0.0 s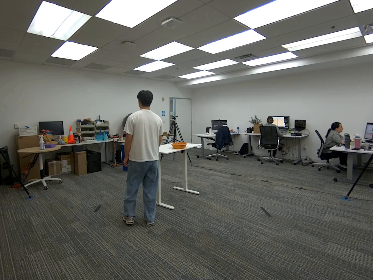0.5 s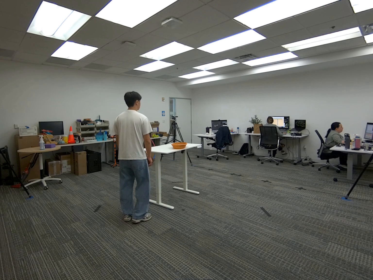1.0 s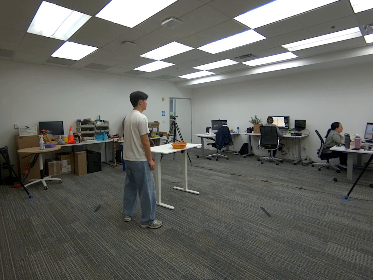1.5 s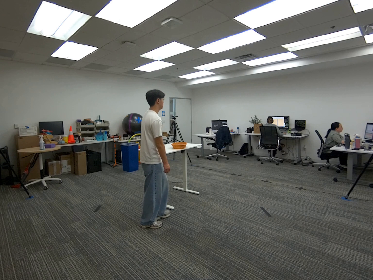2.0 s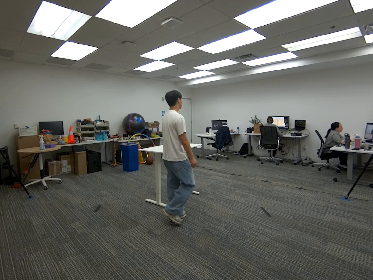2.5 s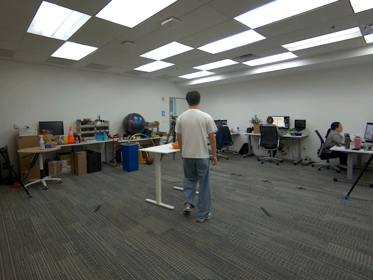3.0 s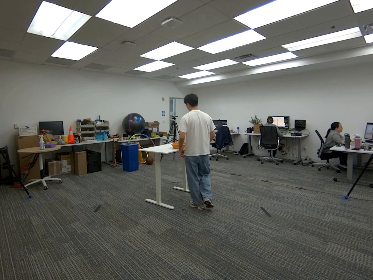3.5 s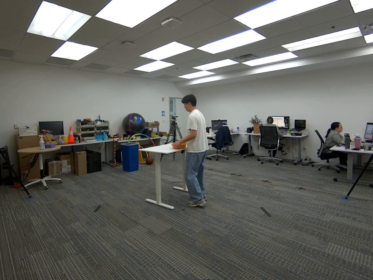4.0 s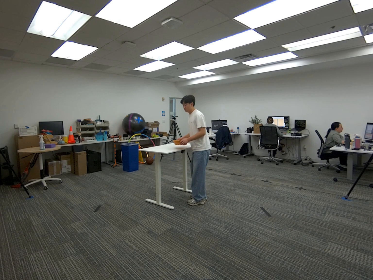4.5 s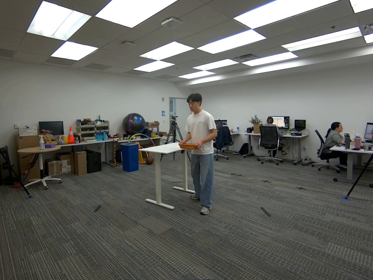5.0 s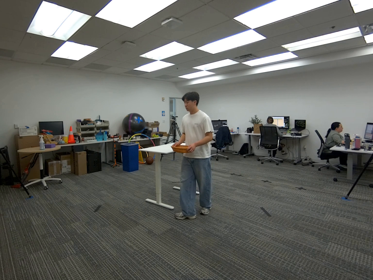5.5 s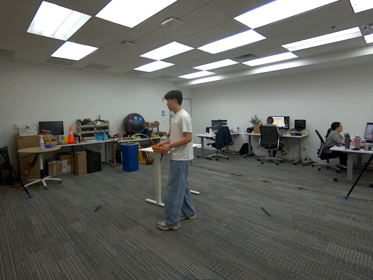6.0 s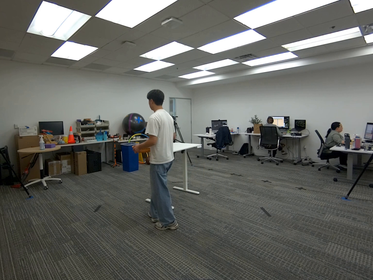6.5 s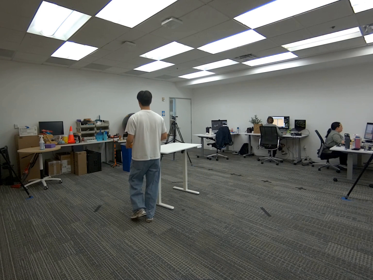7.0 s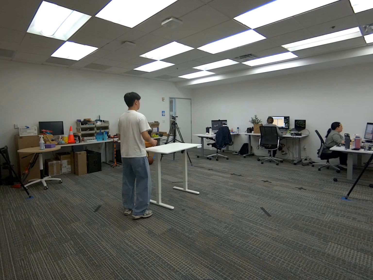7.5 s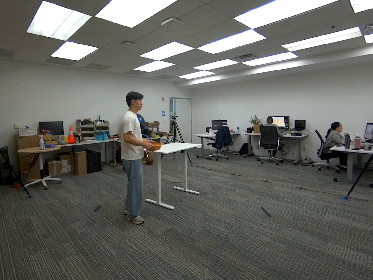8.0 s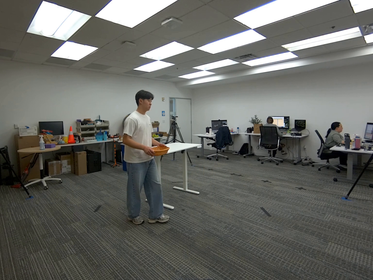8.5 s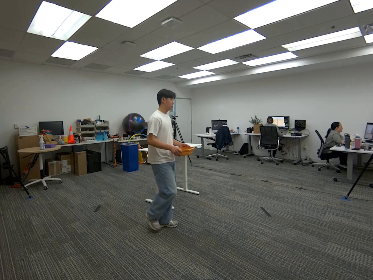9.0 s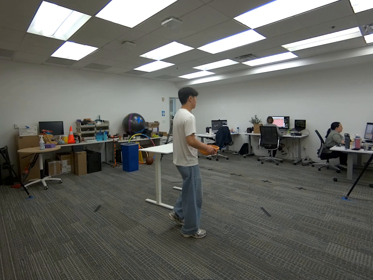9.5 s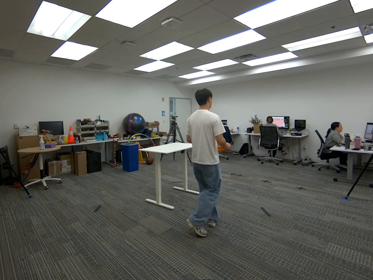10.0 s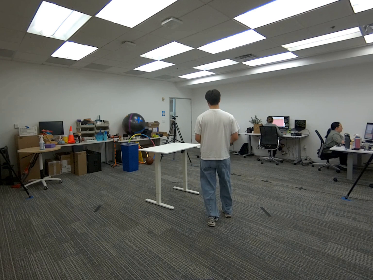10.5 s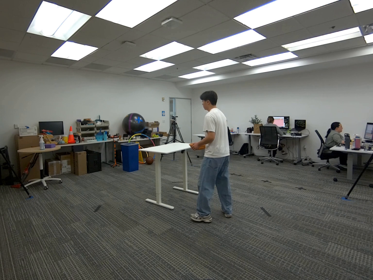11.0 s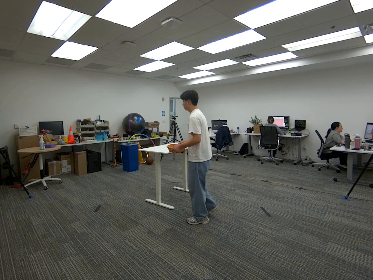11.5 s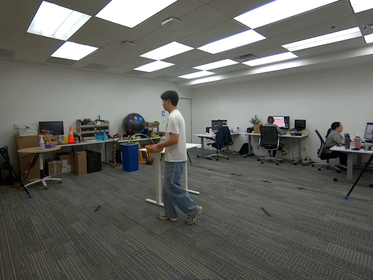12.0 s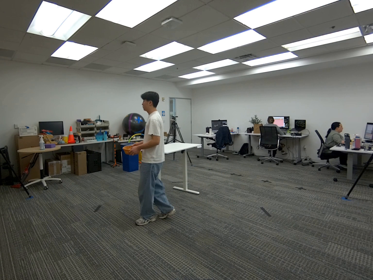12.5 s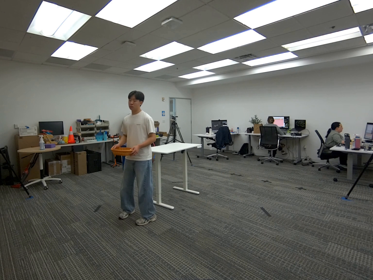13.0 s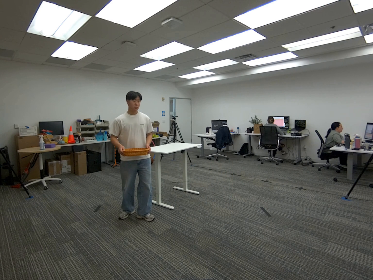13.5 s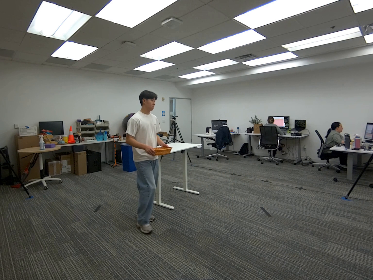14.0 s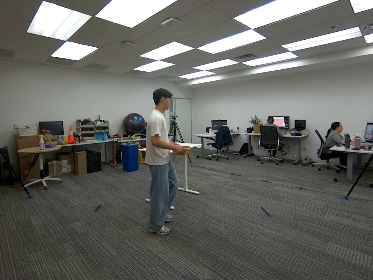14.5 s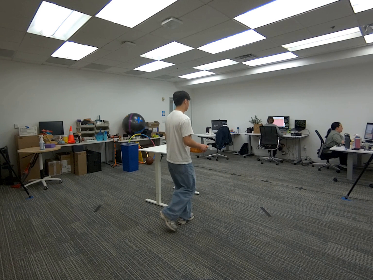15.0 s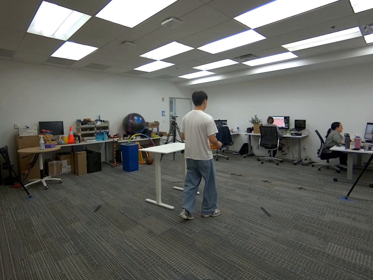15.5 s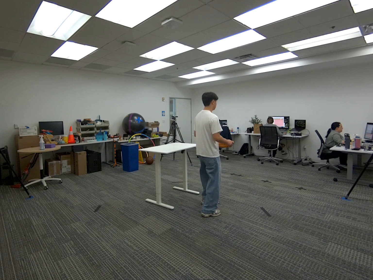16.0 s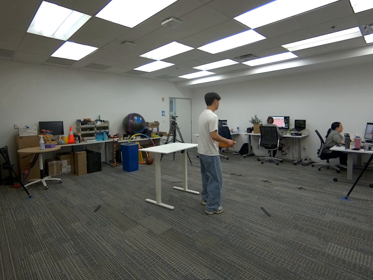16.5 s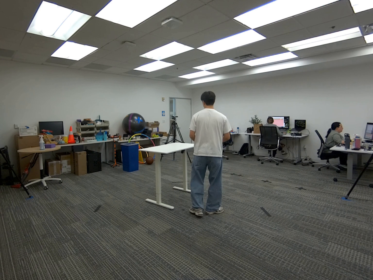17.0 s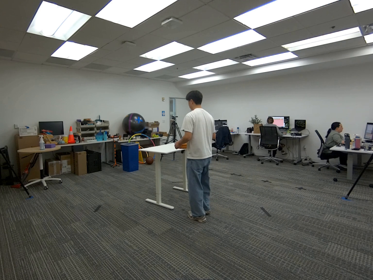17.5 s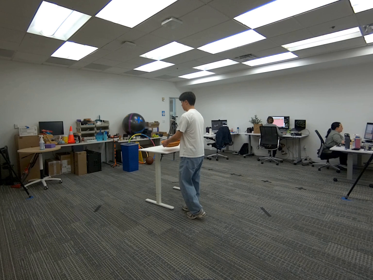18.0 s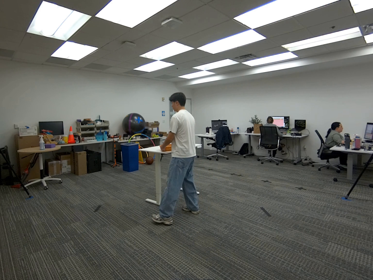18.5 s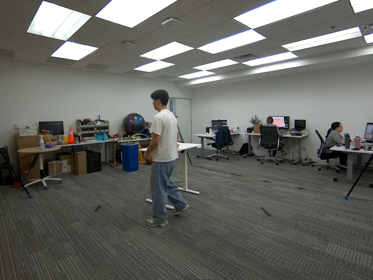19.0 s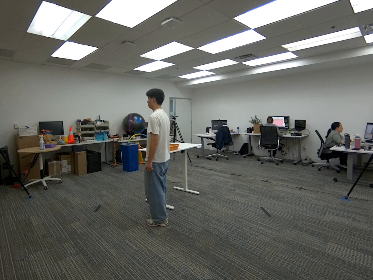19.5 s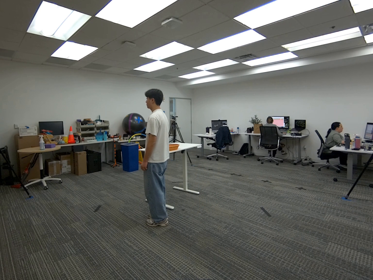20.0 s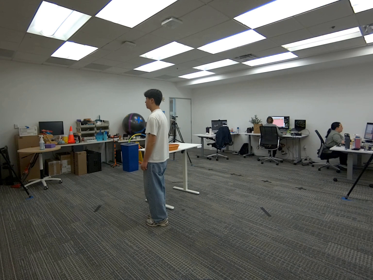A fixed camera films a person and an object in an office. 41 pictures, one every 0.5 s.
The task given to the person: Walk to the woven basket from the desk, use your both hands to pick up the basket, and place the basket back on the desk.
